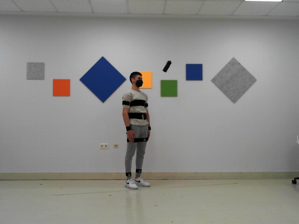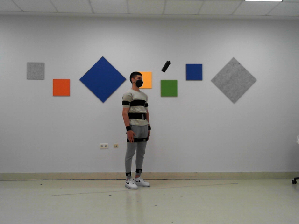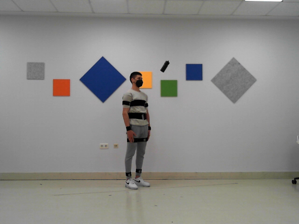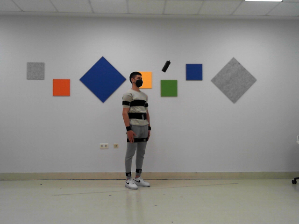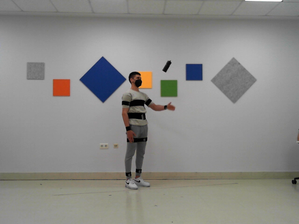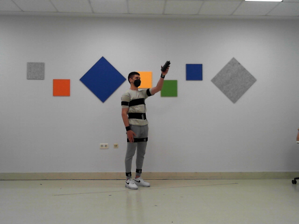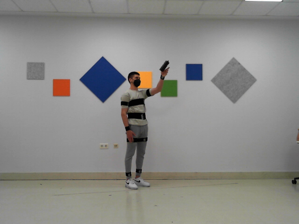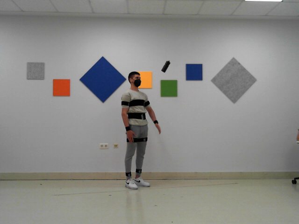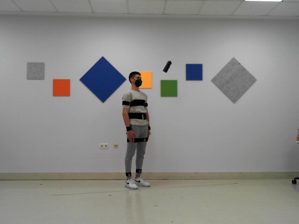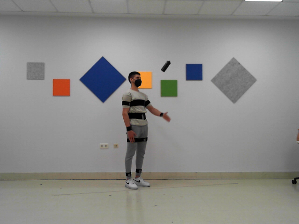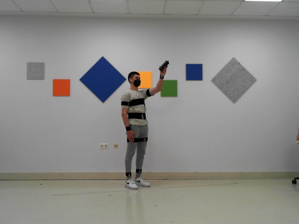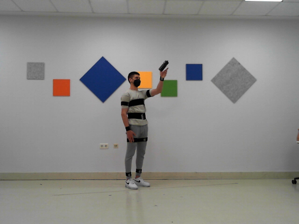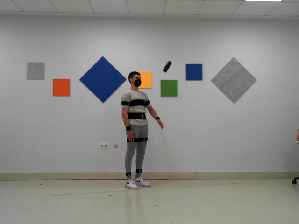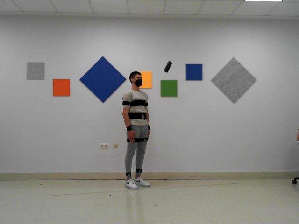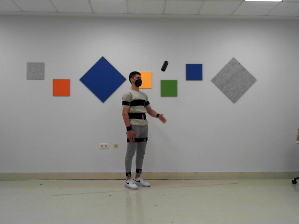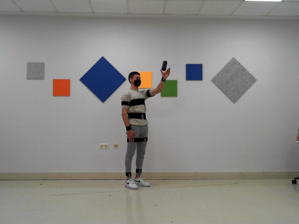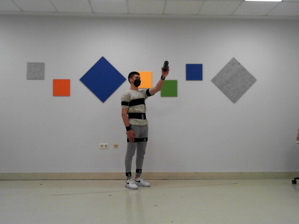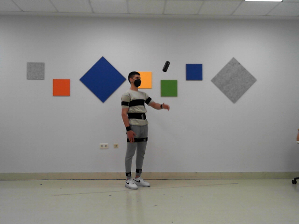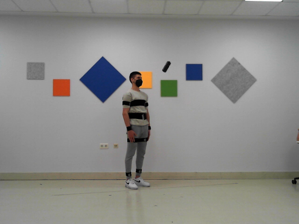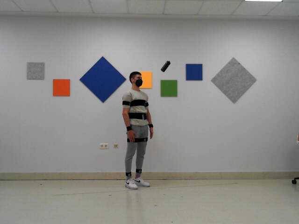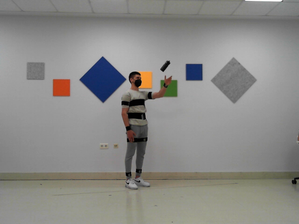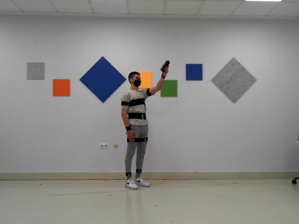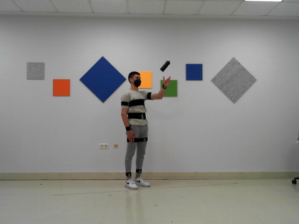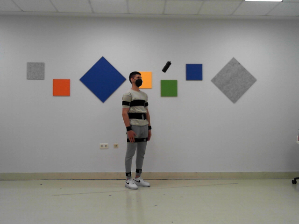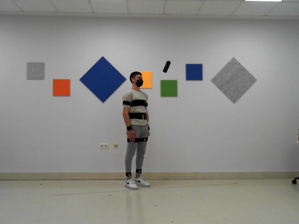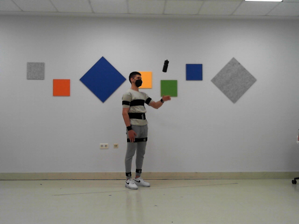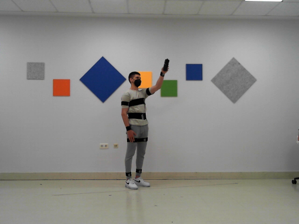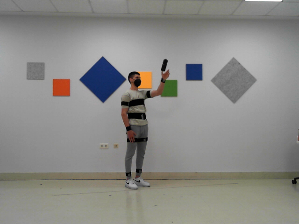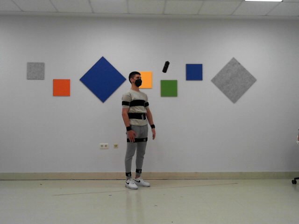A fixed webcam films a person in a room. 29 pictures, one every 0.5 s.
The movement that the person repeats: Reach up for a bottle in a high position, left hand.
